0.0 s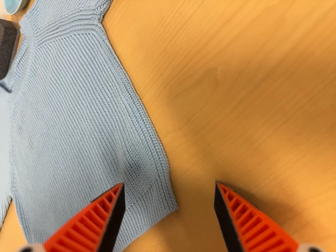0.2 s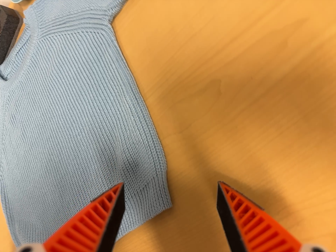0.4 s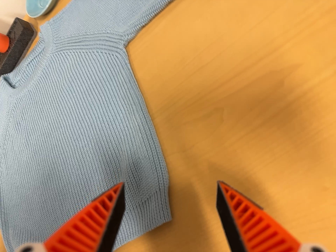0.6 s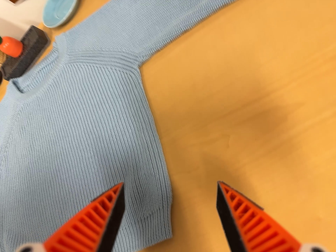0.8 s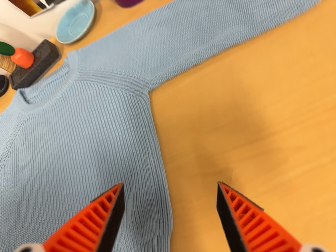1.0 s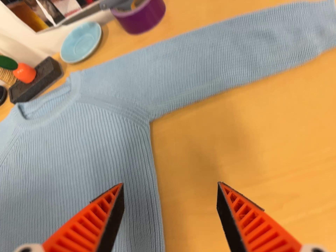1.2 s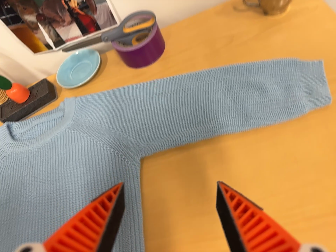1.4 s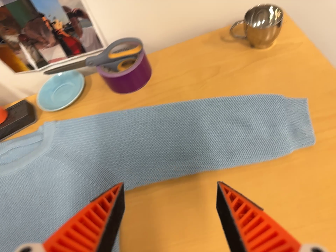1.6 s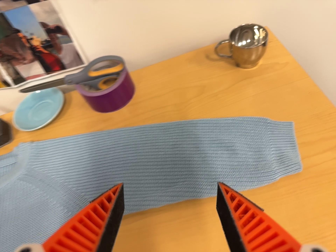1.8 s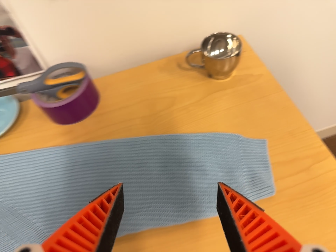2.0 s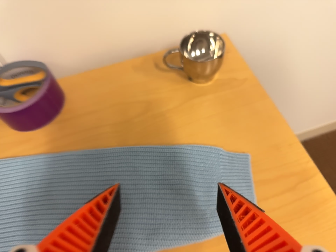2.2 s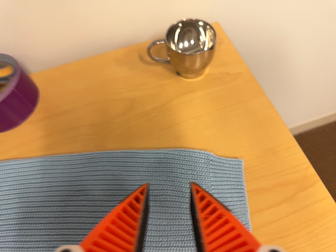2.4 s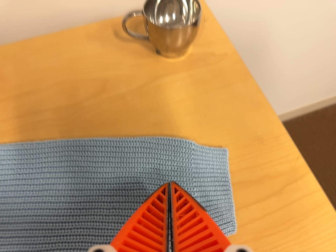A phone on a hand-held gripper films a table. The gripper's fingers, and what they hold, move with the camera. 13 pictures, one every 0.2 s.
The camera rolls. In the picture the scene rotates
clockwise.
The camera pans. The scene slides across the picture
to the left.
0.0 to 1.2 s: The camera pans to its right by about 15 degrees. It travels toward the top of its view, to its left and backward, about 16 cm, so close, fixed things drift downward. Its aim tips toward the top of its view by about 15 degrees, and the scene shifts downward. It rolls about its line of sight by about 30 degrees, and the scene rotates clockwise.
1.2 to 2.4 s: The camera pans to its right by about 20 degrees. It travels forward and toward the top of its view, about 22 cm, so what stands in front looms larger.
The film runs backward here.
